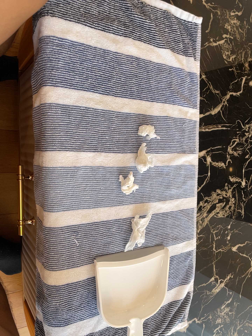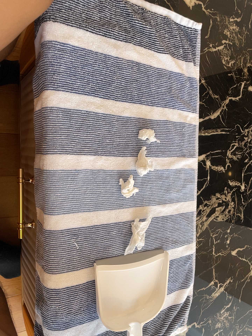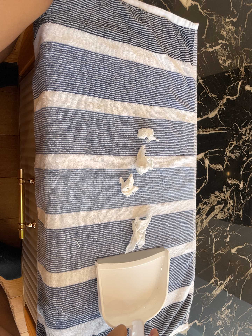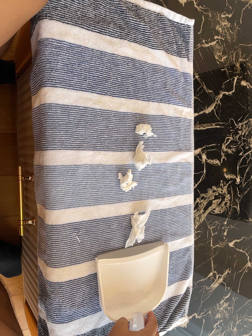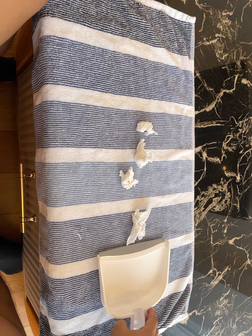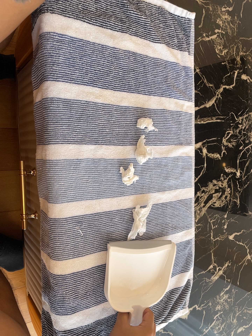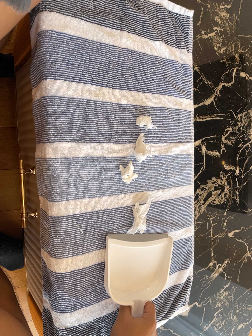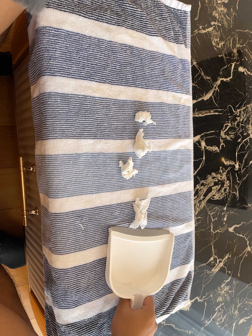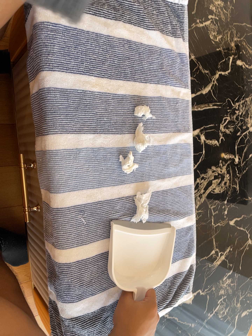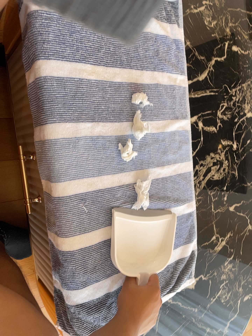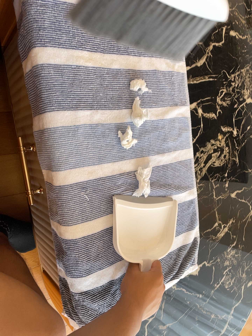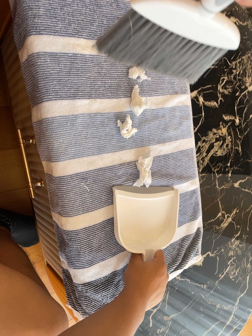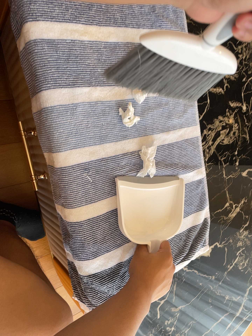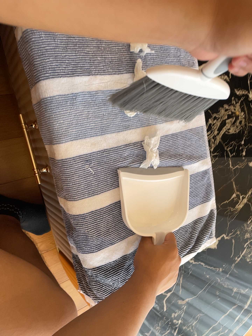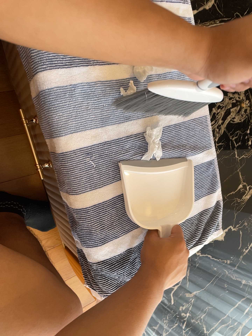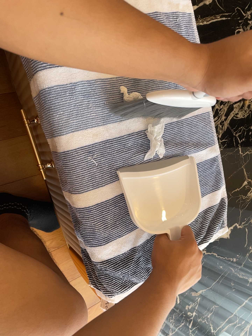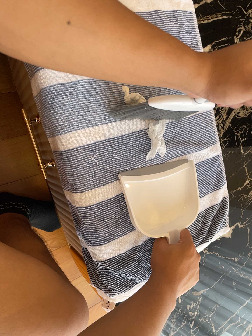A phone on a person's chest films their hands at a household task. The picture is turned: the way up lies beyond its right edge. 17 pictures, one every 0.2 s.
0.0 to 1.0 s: The camera shifts only a little, or ends up much as it began.
1.0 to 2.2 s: The camera travels toward the bottom of its view, about 6 cm, so close, fixed things drift upward.
2.2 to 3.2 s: The camera shifts only a little, or ends up much as it began.
The film runs forward here.
